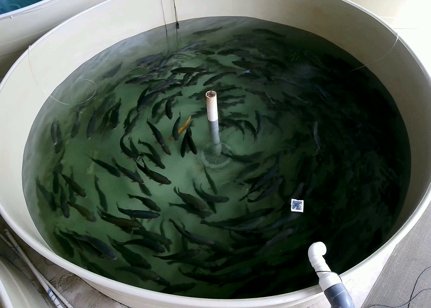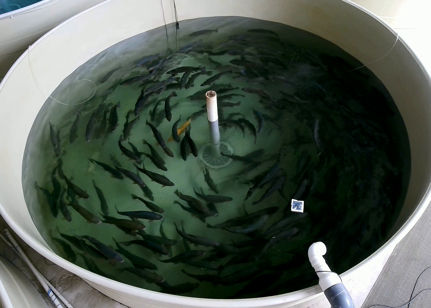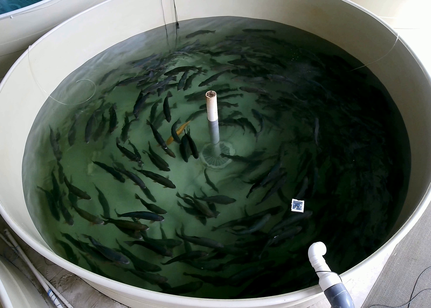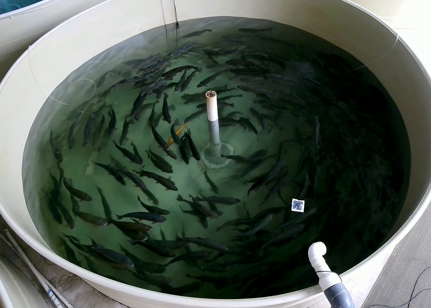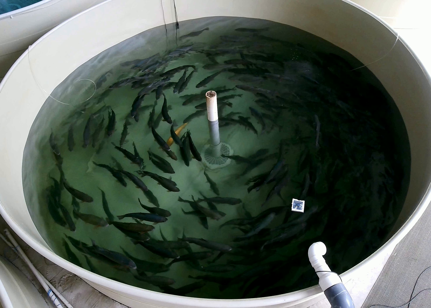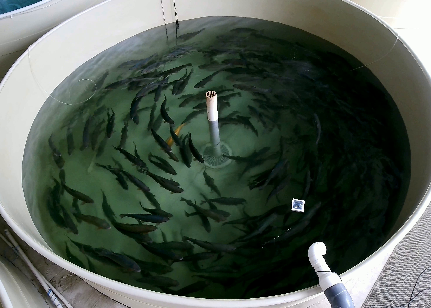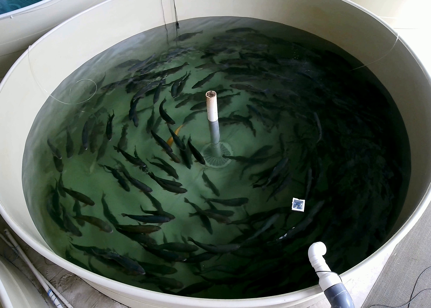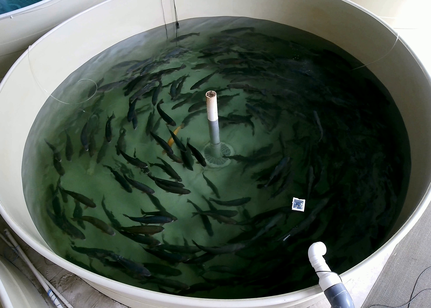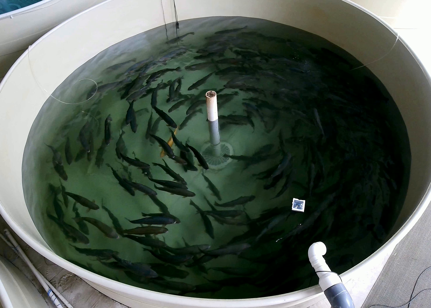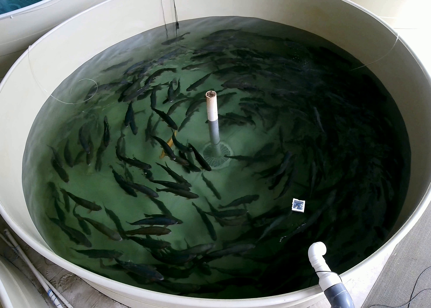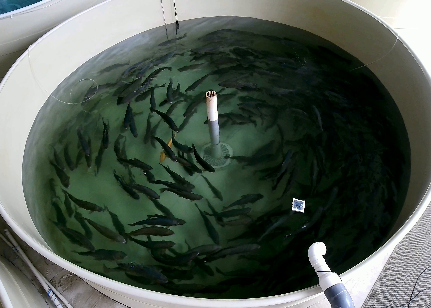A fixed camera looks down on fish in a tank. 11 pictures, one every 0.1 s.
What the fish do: Normal cruising.
